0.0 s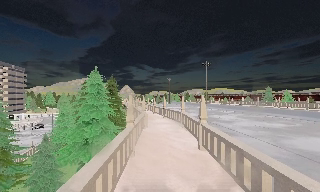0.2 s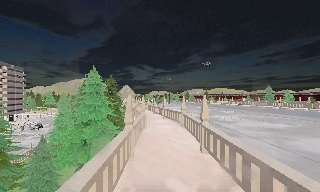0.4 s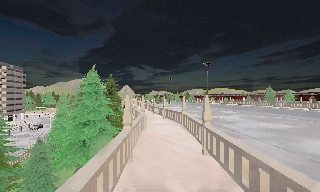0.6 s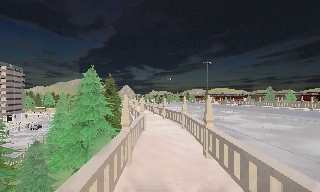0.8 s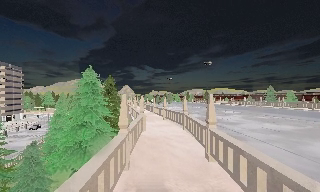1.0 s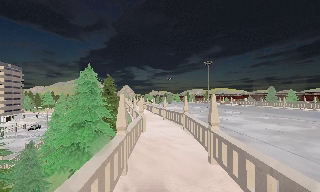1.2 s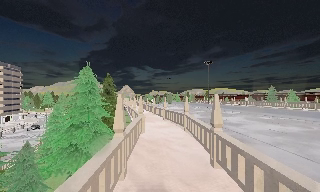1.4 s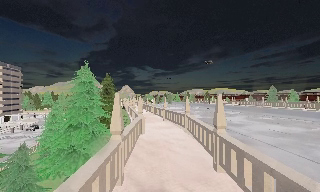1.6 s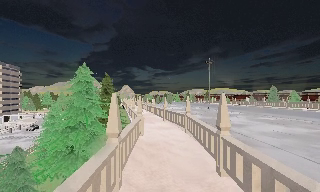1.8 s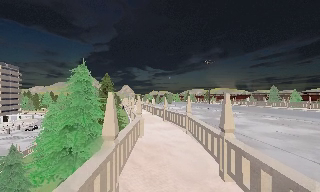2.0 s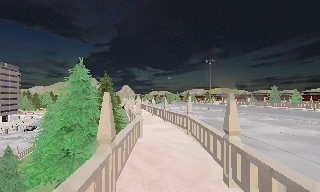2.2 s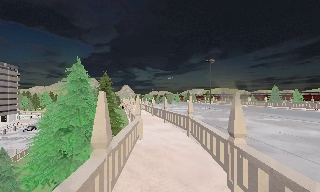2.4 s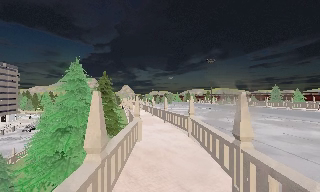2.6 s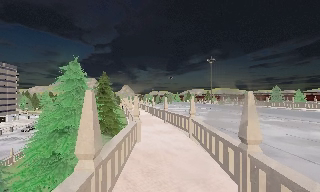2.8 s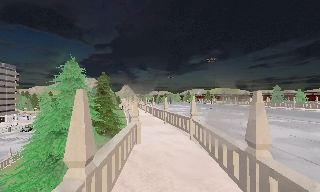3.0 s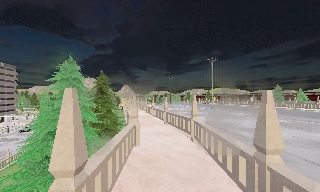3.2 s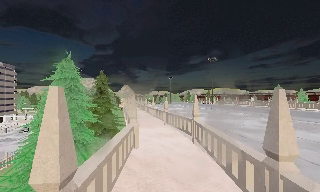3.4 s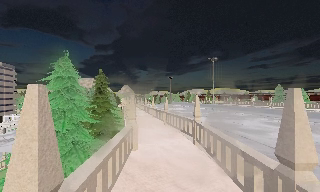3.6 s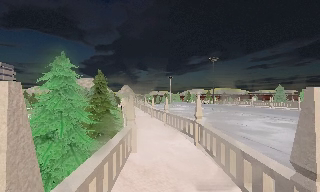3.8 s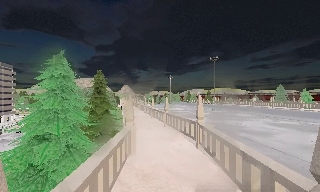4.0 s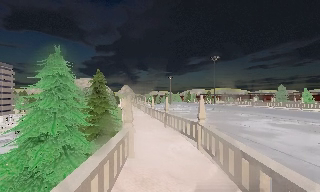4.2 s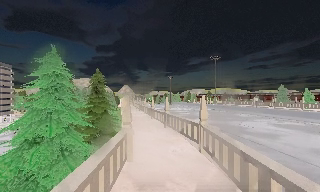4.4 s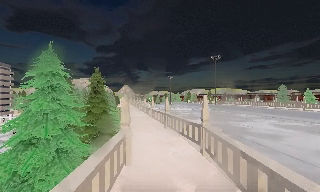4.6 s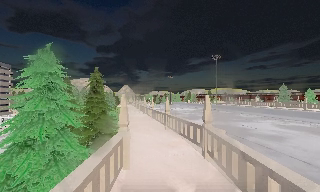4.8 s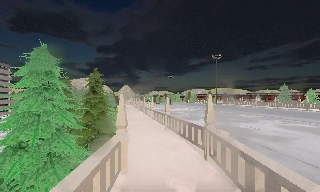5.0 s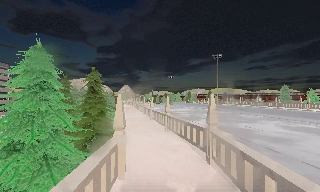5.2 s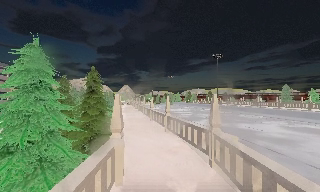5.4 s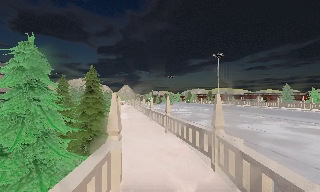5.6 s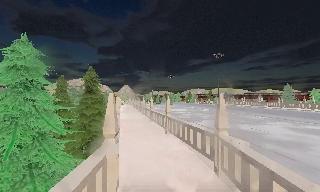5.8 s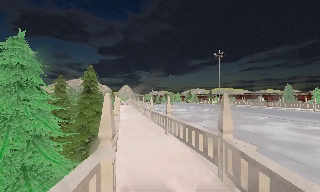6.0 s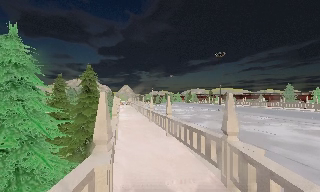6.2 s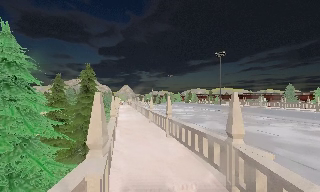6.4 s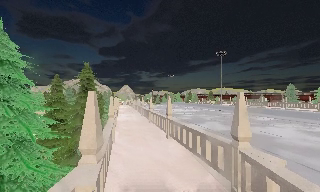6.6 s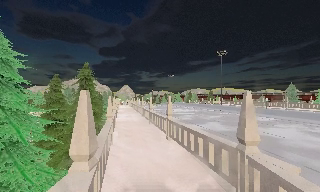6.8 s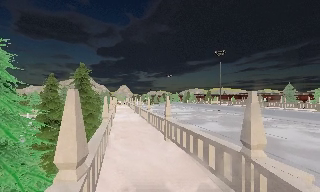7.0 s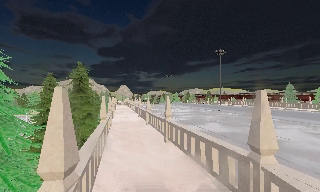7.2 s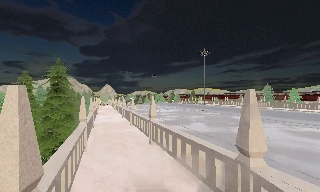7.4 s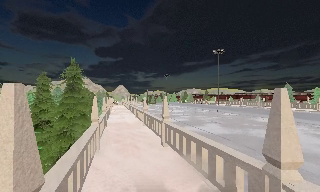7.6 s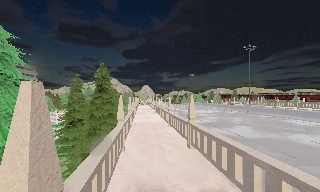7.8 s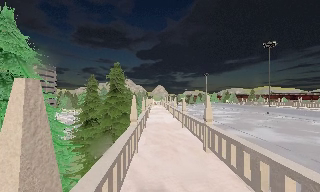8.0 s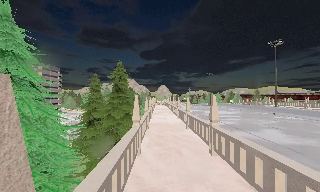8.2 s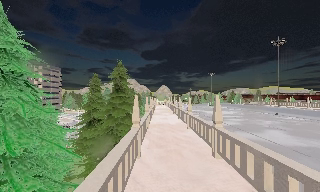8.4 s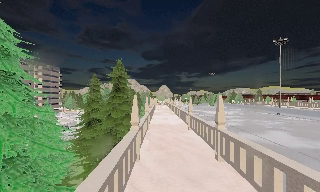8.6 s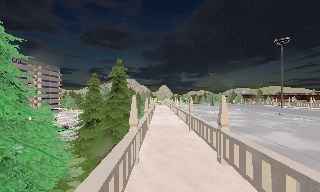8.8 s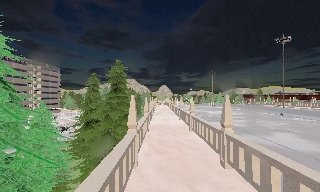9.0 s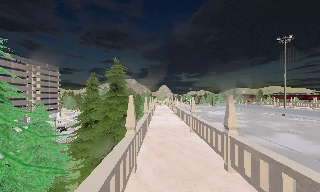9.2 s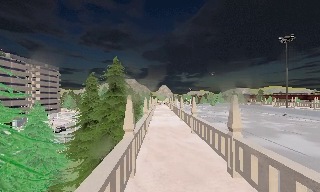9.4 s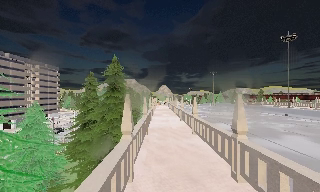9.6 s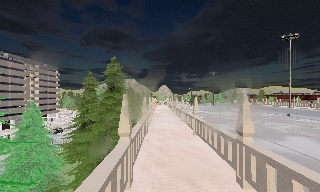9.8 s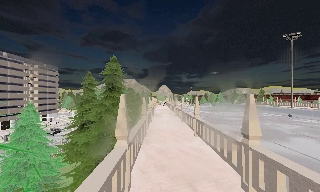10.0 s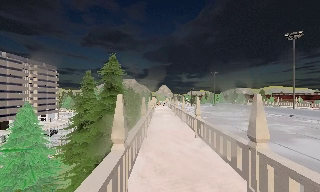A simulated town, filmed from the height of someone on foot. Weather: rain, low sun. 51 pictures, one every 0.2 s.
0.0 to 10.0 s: The scene slides to the right, as the camera pans about 15 degrees to its left. It travels forward, about 16 m, so what stands in front looms larger.
The film runs forward here.
